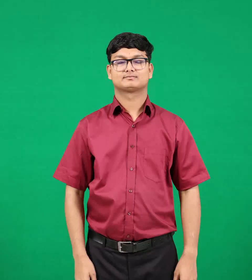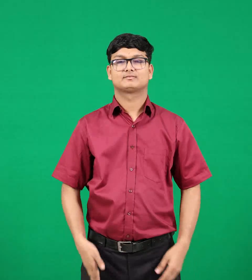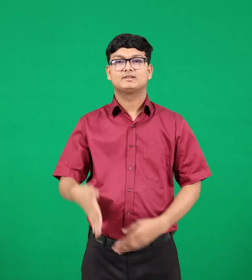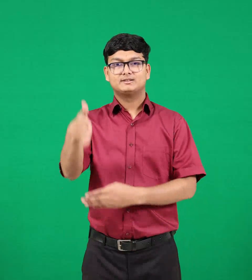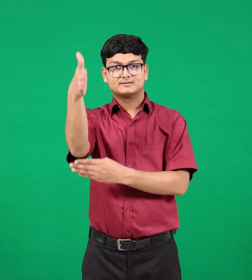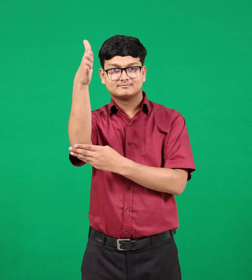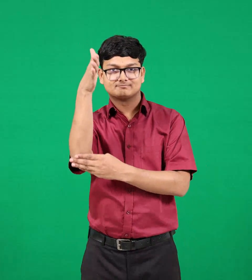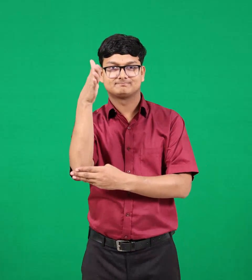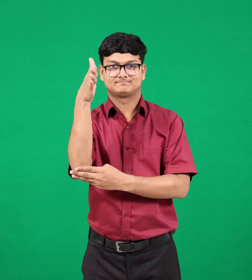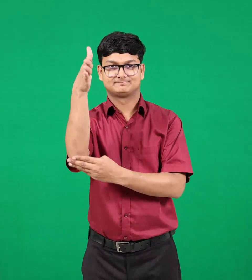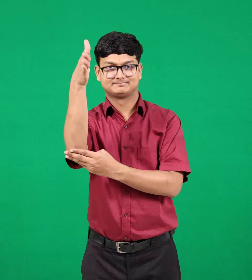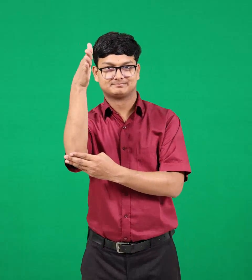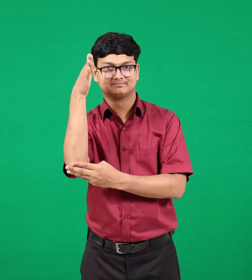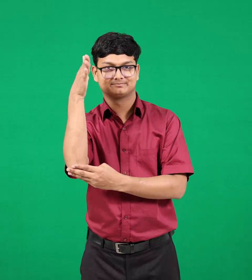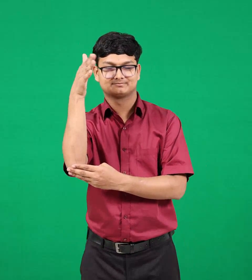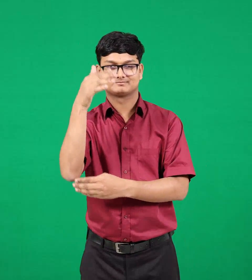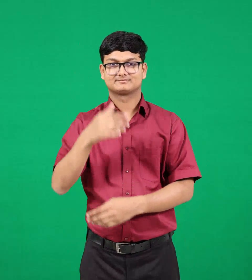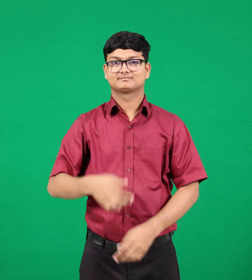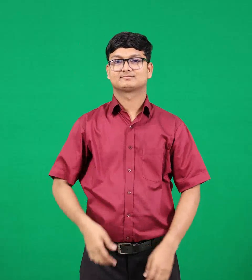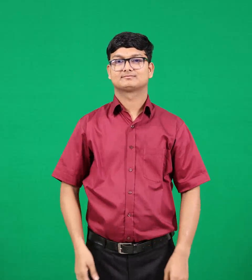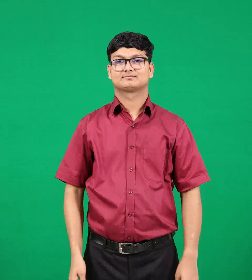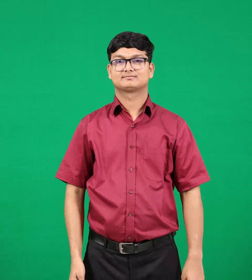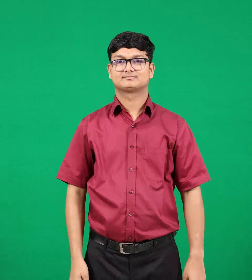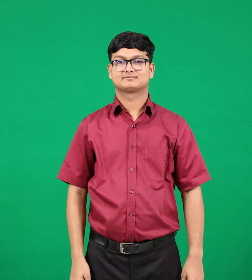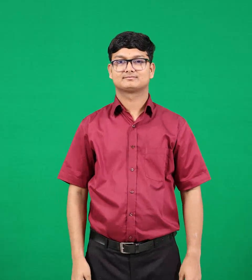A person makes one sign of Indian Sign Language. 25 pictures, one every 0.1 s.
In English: camel
